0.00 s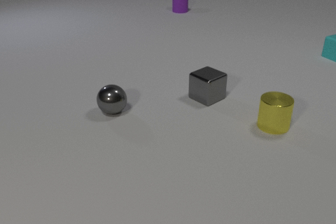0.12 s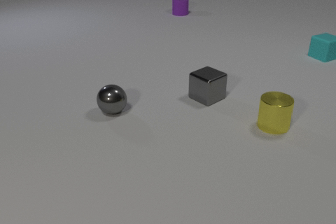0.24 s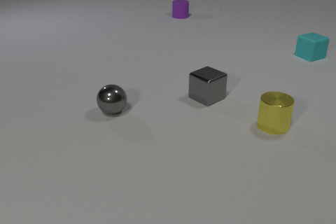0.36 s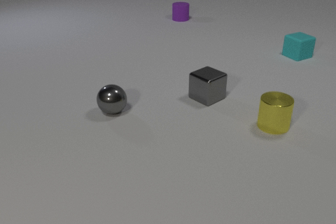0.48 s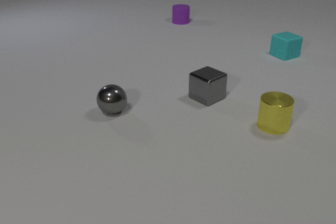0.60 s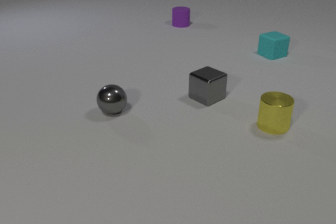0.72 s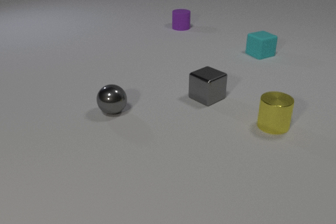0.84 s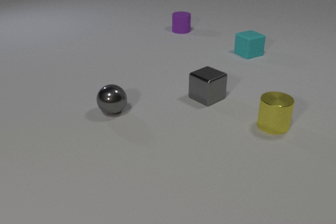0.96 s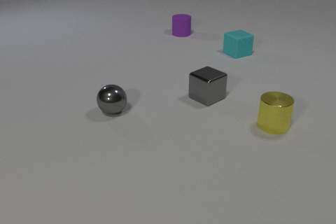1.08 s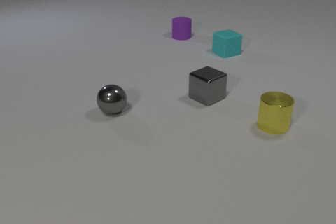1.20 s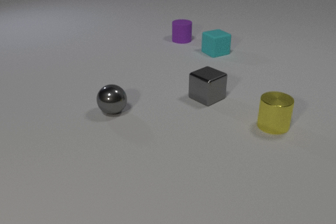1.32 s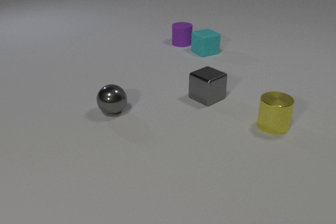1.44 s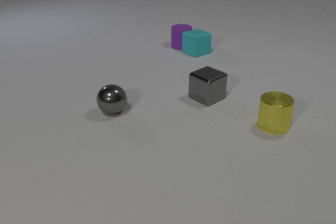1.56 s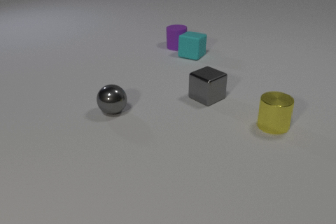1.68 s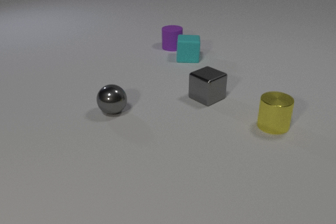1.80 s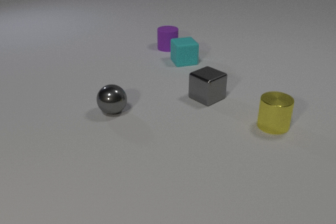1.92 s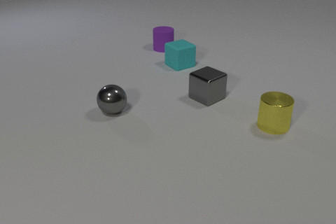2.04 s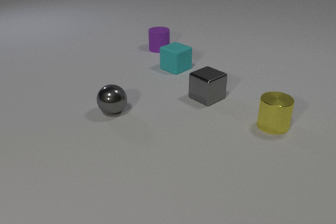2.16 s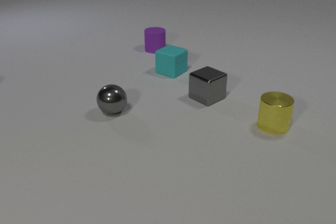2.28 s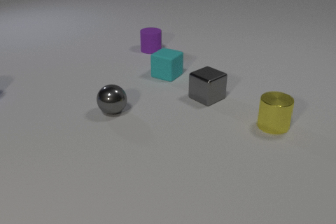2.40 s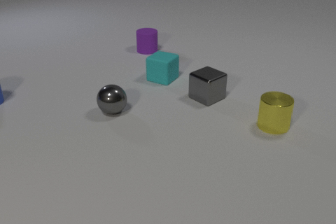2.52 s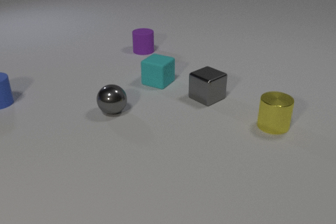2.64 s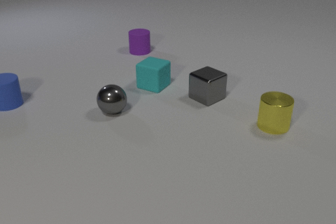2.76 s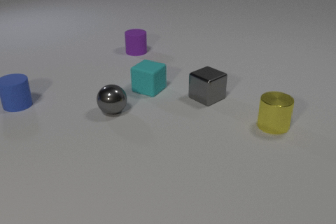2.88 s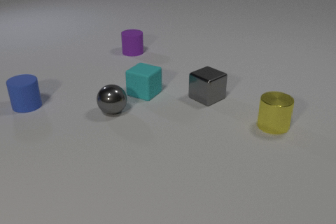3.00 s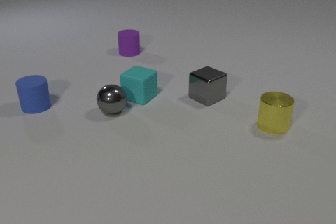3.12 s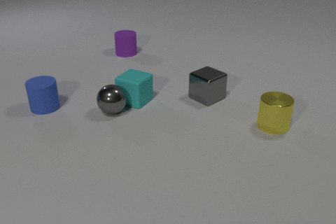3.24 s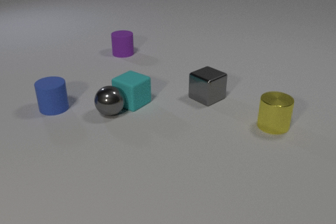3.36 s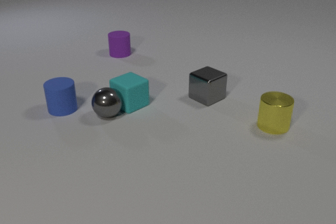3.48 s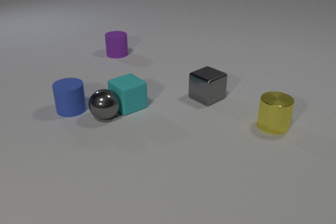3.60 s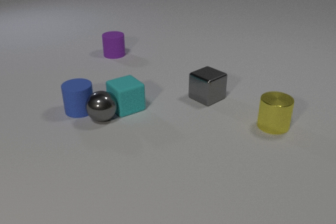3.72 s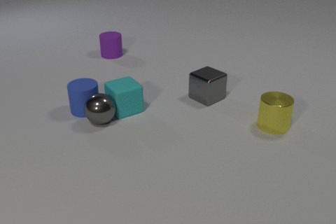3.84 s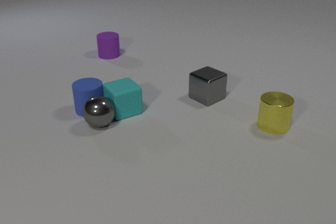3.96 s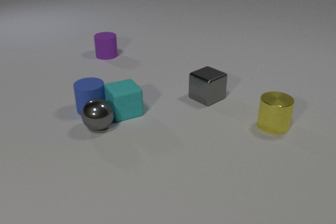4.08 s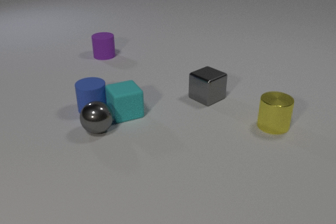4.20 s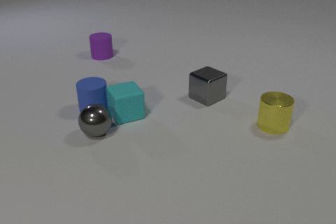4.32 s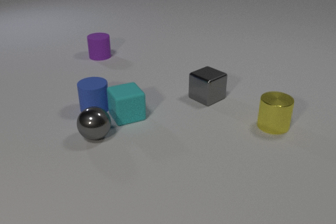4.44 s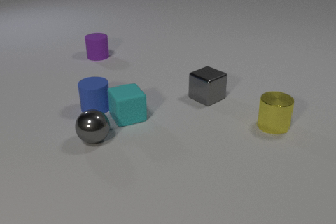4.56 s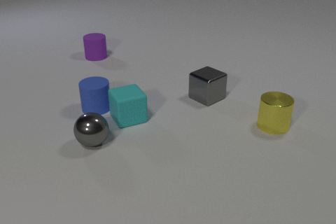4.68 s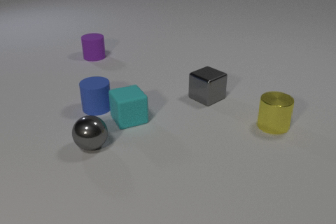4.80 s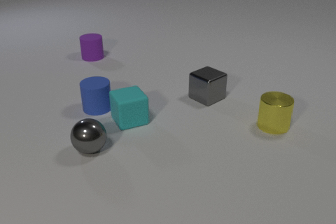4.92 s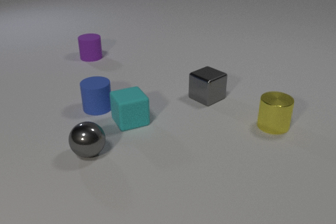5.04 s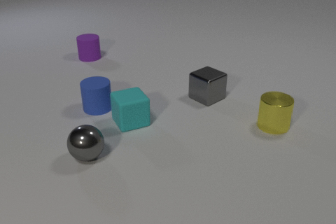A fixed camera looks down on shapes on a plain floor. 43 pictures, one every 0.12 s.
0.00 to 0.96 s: The cyan rubber cube slides to the left. The purple rubber cylinder slides toward the camera.
0.96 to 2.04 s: The cyan rubber cube slides to the left and toward the camera, spins so that its near face slides to the right, counterclockwise seen from above. The purple rubber cylinder slides toward the camera and to the left. The cyan rubber cube and the purple rubber cylinder collide.
2.04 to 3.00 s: The cyan rubber cube slides toward the camera and to the left. The purple rubber cylinder slides to the left. The blue rubber cylinder comes in at the left edge, slides to the right and toward the camera.
3.00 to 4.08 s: The cyan rubber cube slides toward the camera and to the left, spins so that its near face slides to the left, clockwise seen from above. The purple rubber cylinder slides to the left. The gray metal sphere rolls toward the camera and to the left. The blue rubber cylinder slides to the right. The cyan rubber cube and the gray metal sphere collide. The gray metal sphere and the blue rubber cylinder collide. The cyan rubber cube and the blue rubber cylinder collide.
4.08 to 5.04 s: The cyan rubber cube slides toward the camera. The purple rubber cylinder slides to the left. The gray metal sphere rolls toward the camera.
How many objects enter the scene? 1.
What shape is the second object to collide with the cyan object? sphere.
What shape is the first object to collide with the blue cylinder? sphere.
